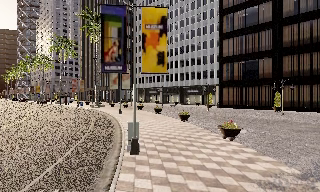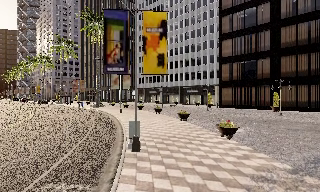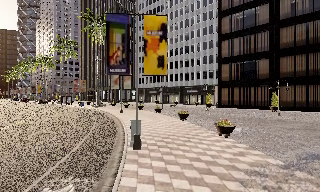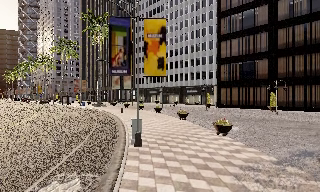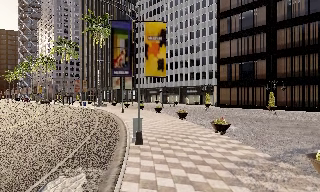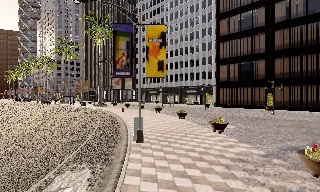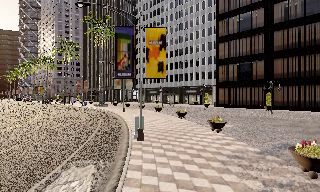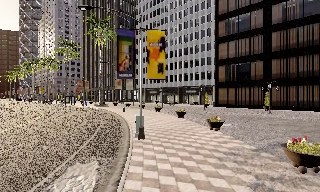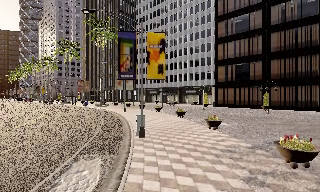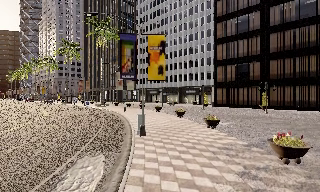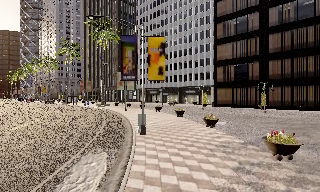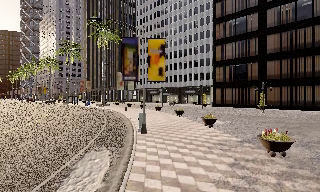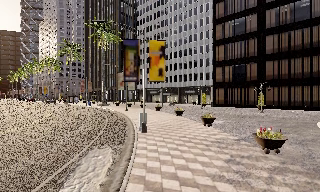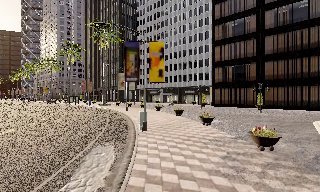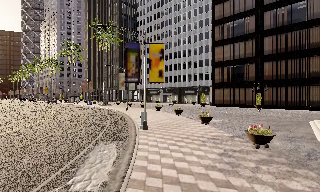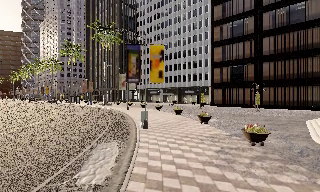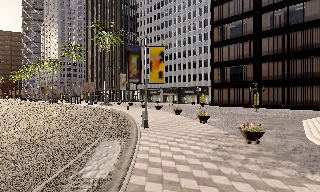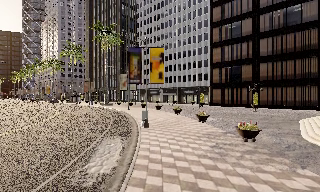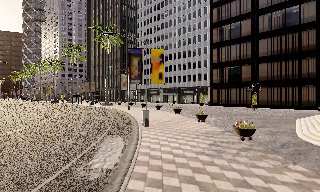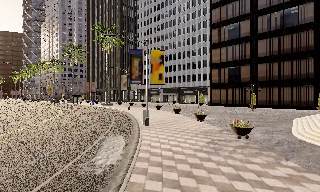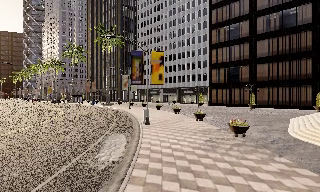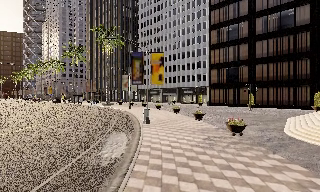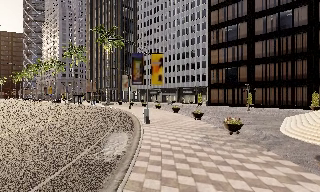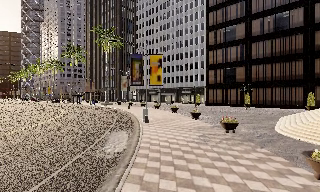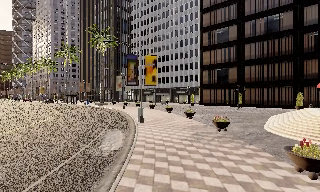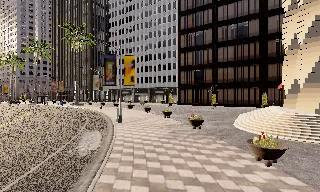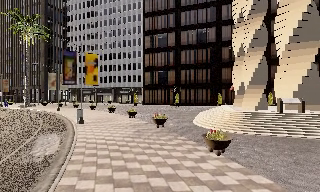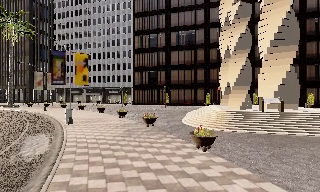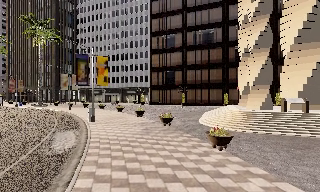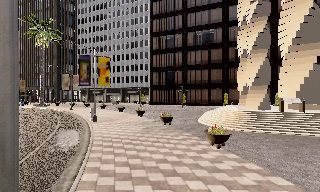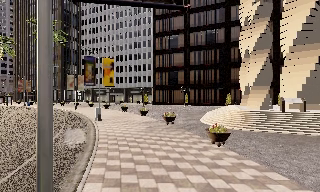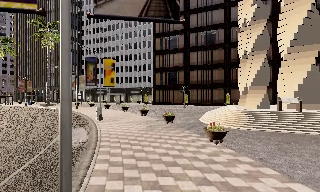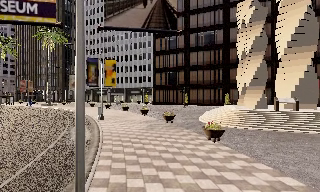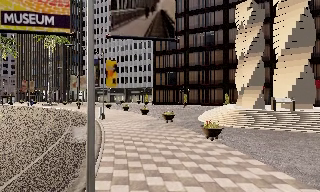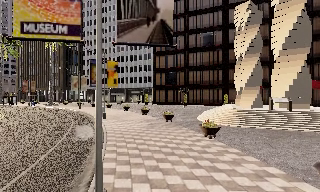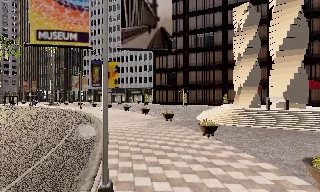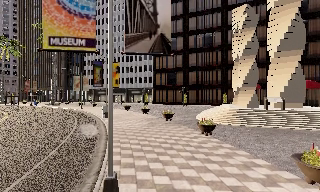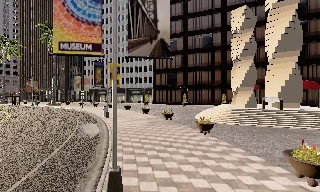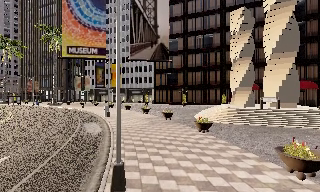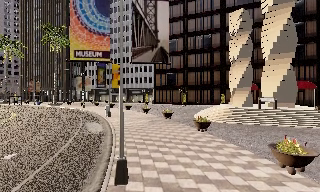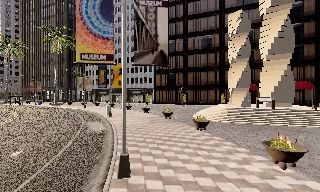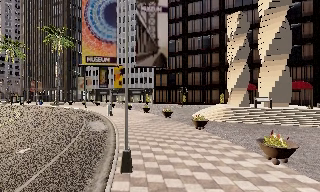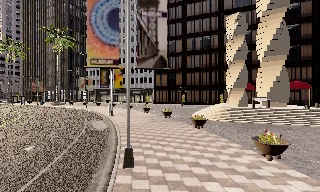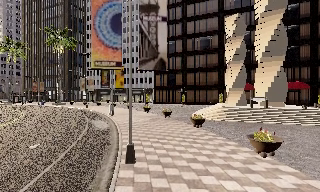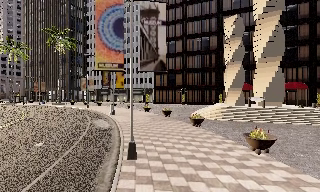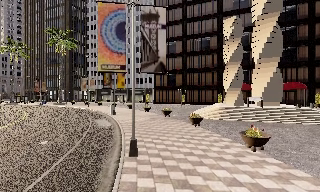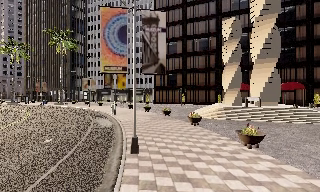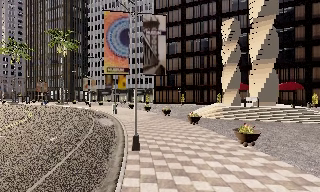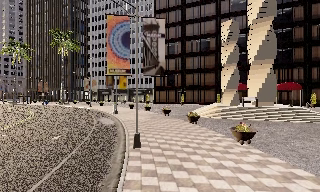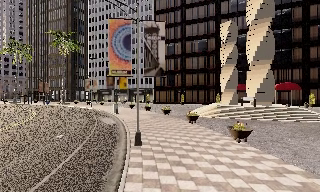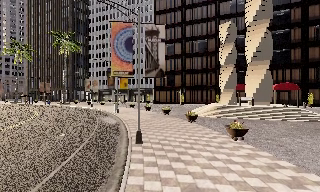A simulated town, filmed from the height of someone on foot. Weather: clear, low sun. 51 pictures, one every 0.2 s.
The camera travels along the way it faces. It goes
backward.
0.0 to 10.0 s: The scene slides to the left, as the camera pans about 20 degrees to its right. It travels backward, about 18 m, so what stands in front gets smaller.
The film runs backward here.
